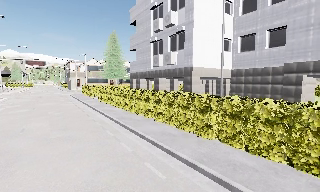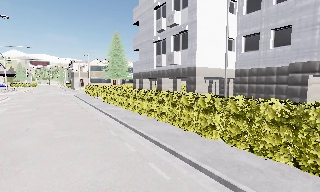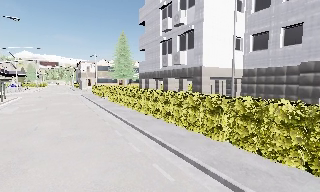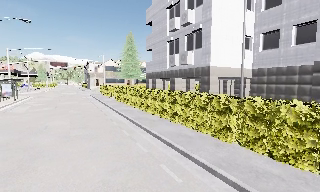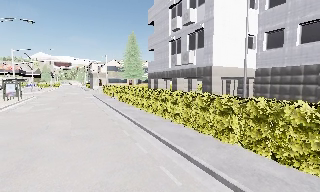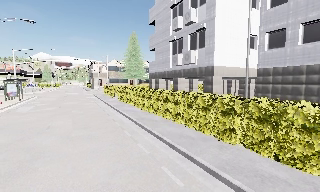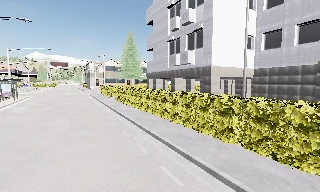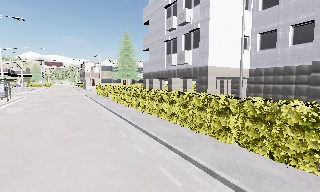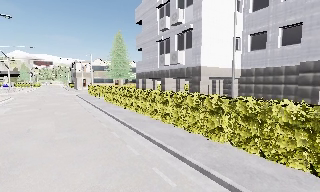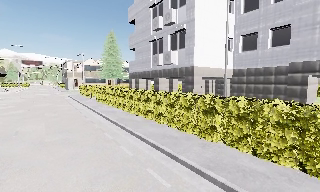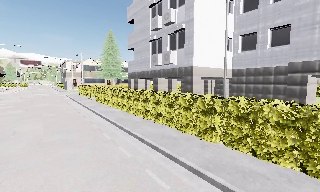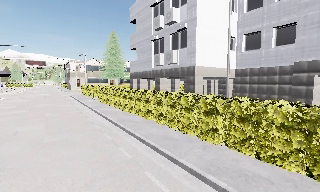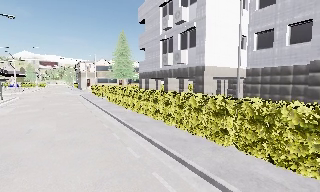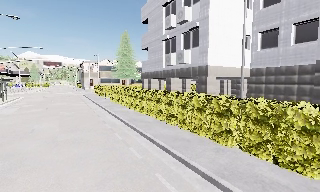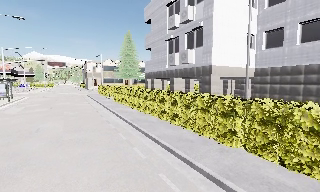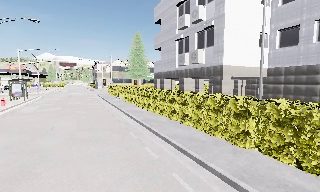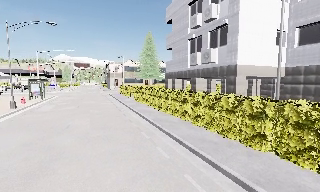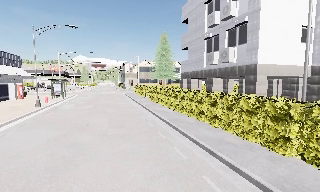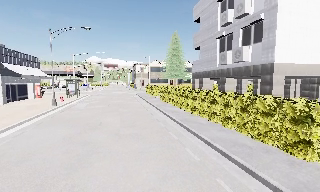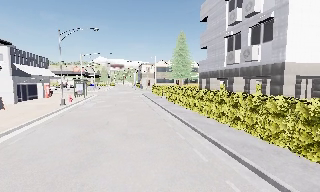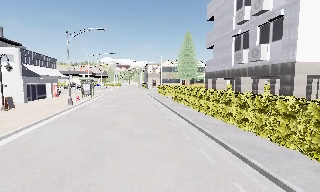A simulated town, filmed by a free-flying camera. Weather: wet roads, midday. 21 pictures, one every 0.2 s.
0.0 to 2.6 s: The camera travels forward, about 0.5 m, so what stands in front looms larger.
2.6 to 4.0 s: The camera pans to its left, which is counterclockwise from overhead, by about 20 degrees. It travels to its left, about 0.5 m, so close, fixed things drift to the right.
The film runs forward here.
